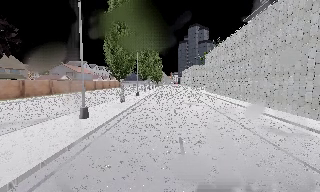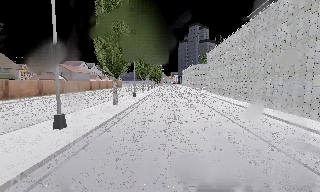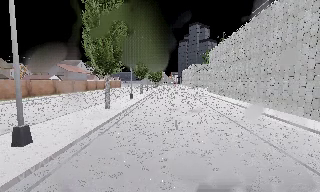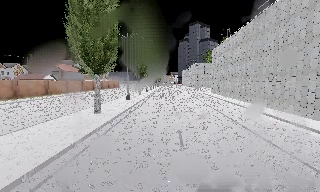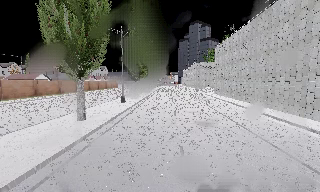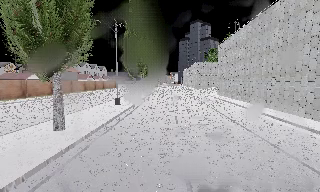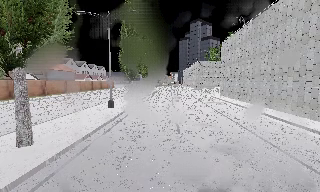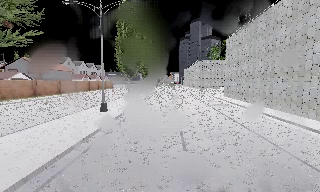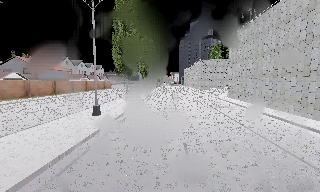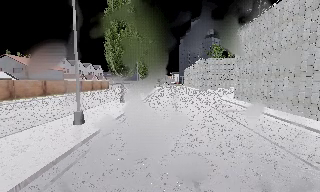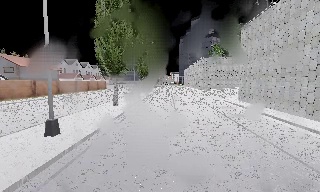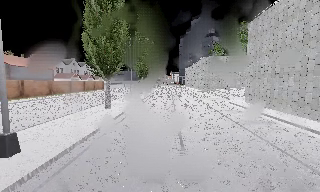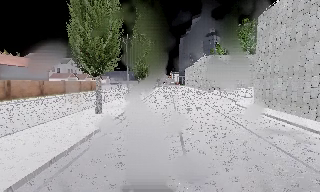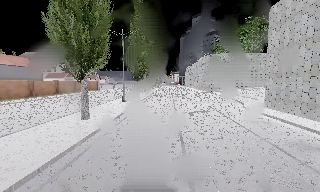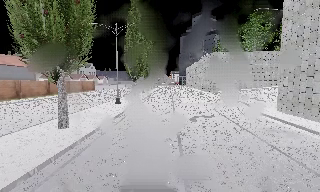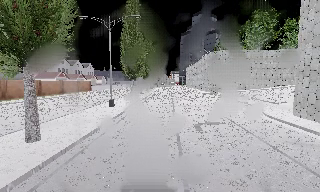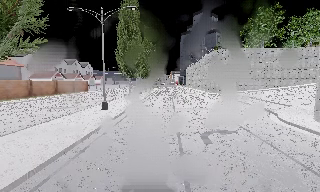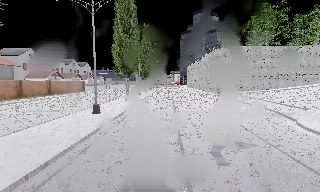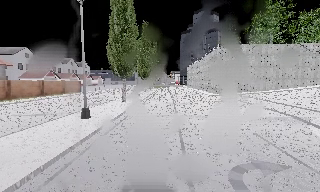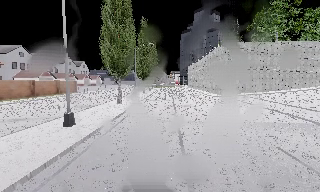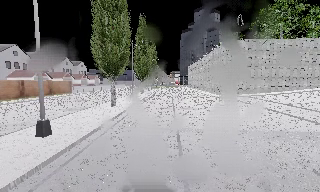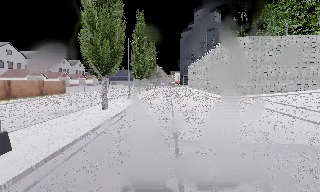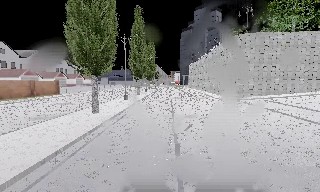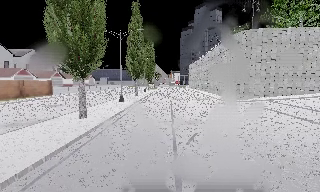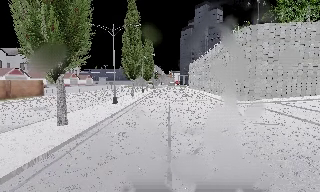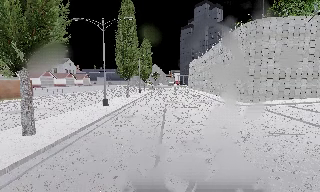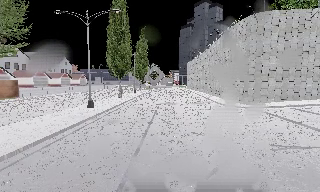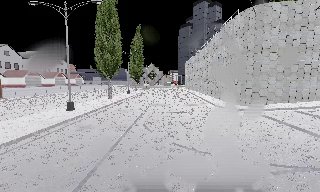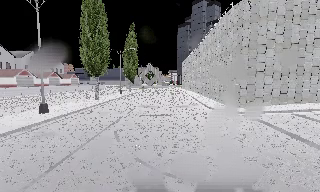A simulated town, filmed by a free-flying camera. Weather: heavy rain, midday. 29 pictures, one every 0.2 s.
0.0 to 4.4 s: The camera travels forward, about 40 m, so what stands in front looms larger.
4.4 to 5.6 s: The camera travels forward and to its right, about 10 m, so what stands in front looms larger.
The film runs forward here.
